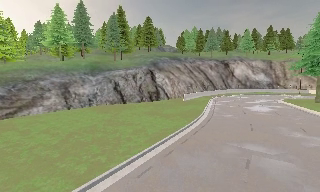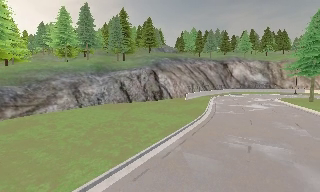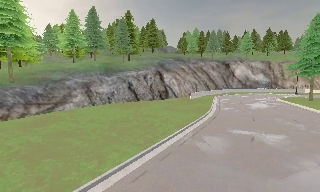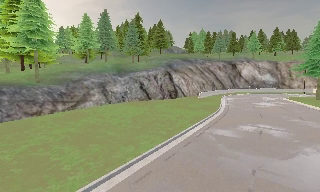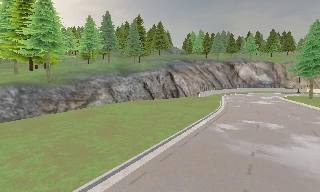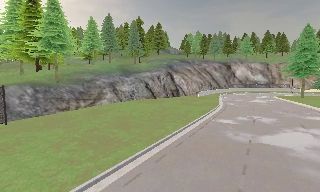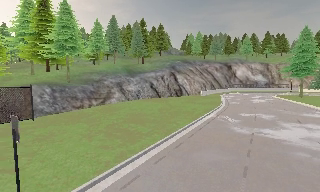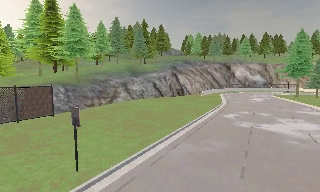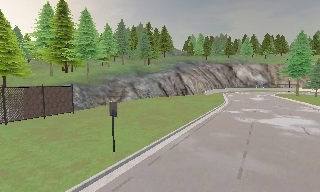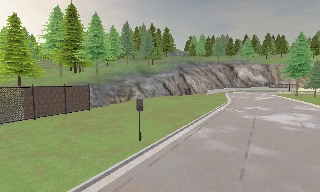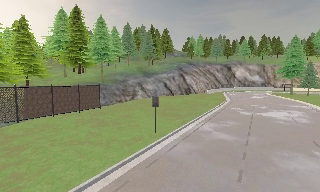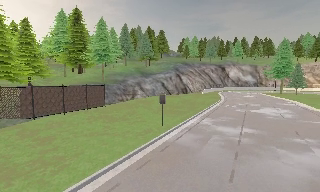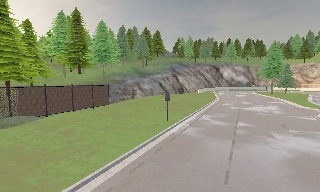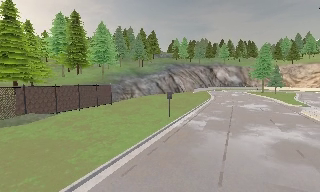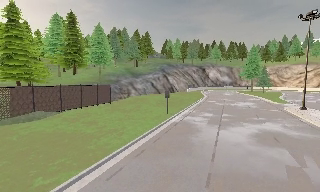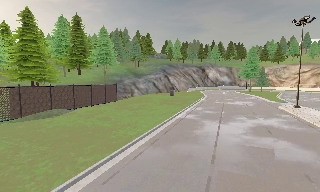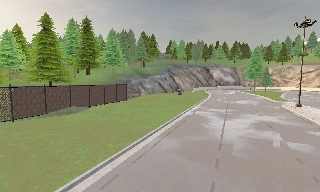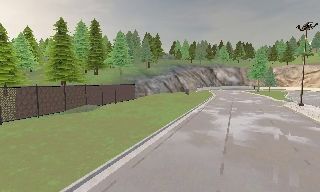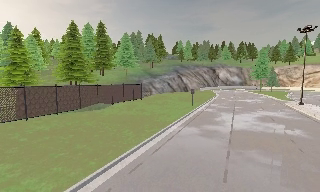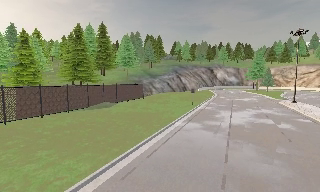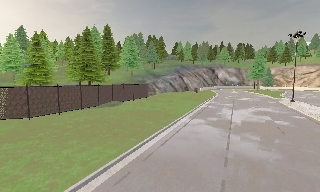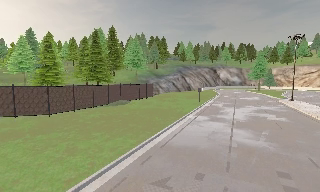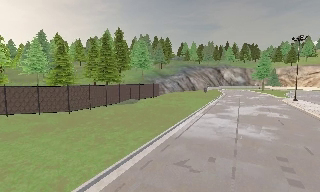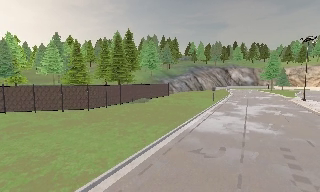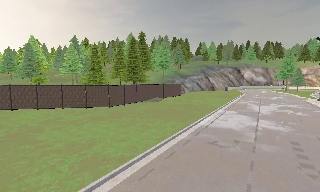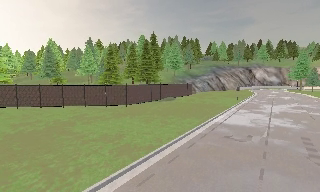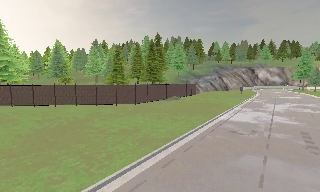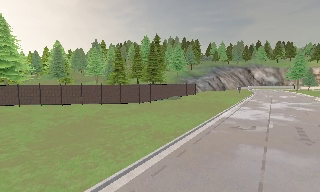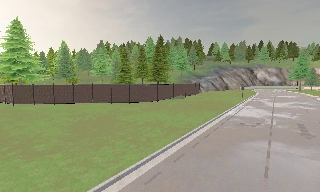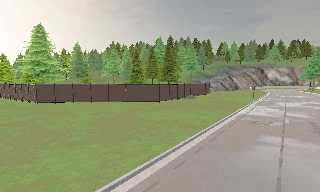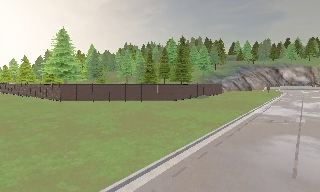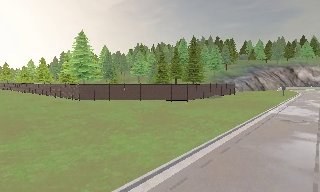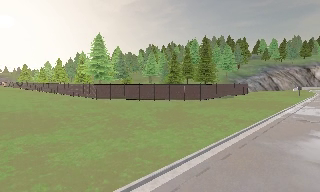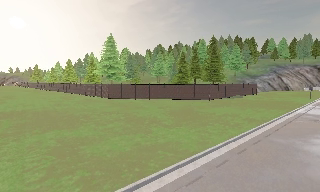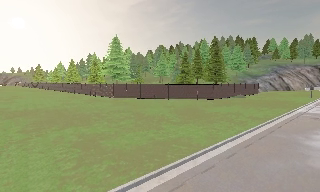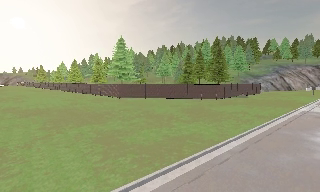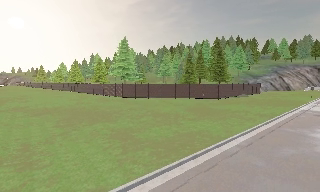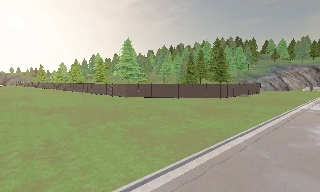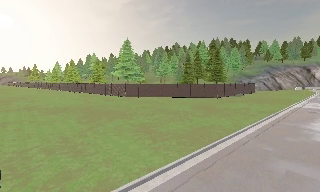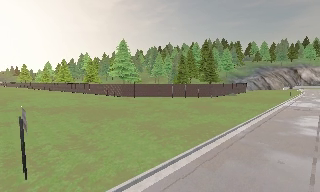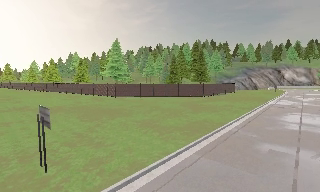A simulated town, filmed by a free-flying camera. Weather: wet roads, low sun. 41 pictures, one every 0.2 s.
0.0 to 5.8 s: The camera travels backward and to its left, about 50 m, so what stands in front gets smaller.
5.8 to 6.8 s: The camera pans to its left, which is counterclockwise from overhead, by about 10 degrees. It travels backward and to its left, about 6 m, so what stands in front gets smaller.
6.8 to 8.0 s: The camera travels to its left and backward, about 7 m, so close, fixed things drift to the right.
The film runs forward here.
